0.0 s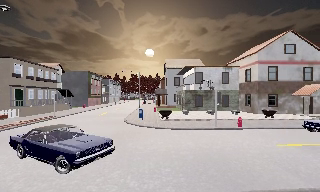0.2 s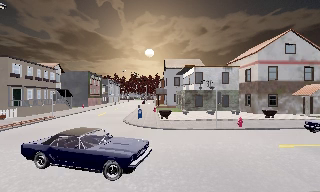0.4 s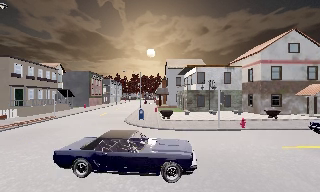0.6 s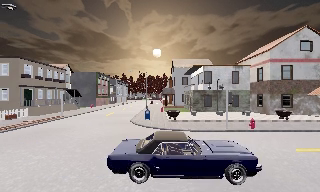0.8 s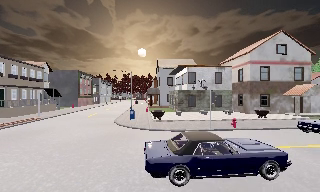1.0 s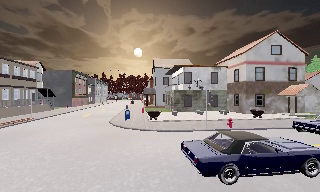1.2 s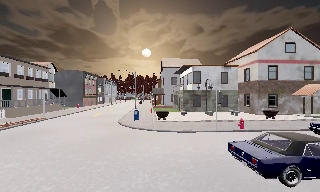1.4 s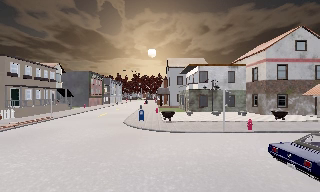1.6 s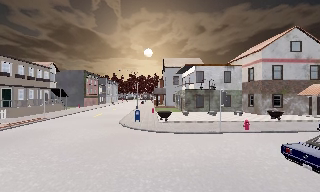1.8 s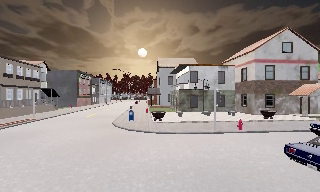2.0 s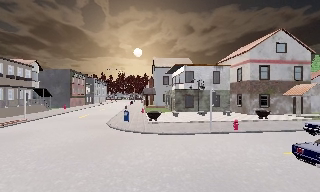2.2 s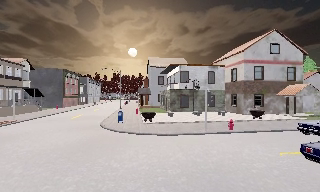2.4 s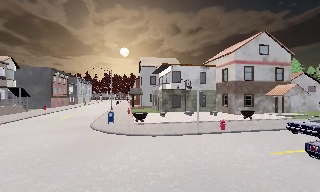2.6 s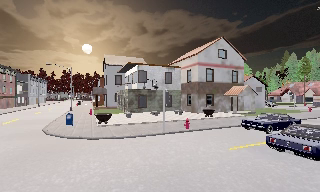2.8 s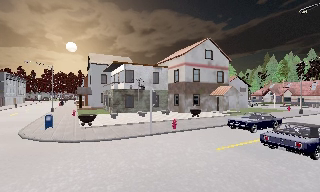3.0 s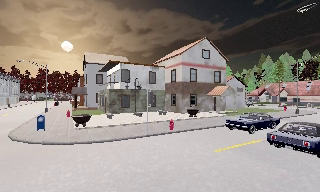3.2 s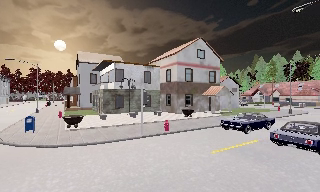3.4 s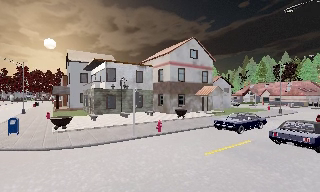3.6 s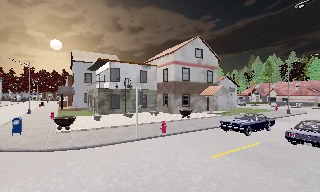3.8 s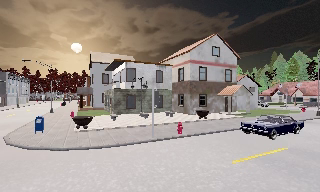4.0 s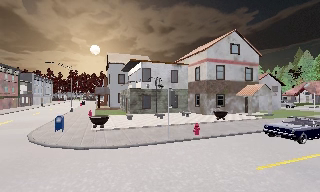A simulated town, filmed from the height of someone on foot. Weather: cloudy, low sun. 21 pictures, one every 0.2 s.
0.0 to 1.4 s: The camera travels forward, about 1 m, so what stands in front looms larger.
1.4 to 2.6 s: The camera swings to its right by about 20 degrees, and the scene slides to the left. It travels forward, about 1.5 m, so what stands in front looms larger.
2.6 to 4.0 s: The camera travels forward, about 2 m, so what stands in front looms larger.
The film runs forward here.
